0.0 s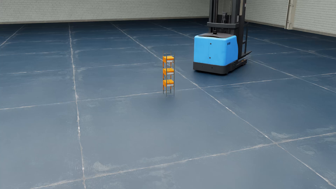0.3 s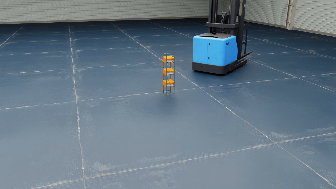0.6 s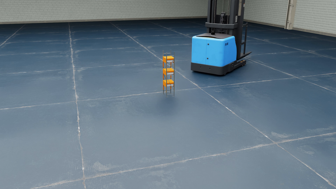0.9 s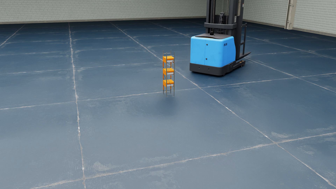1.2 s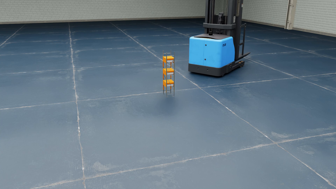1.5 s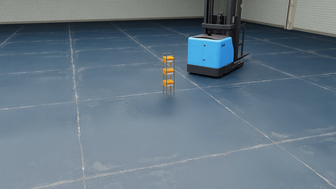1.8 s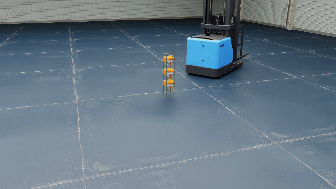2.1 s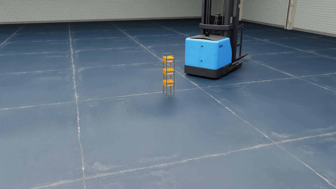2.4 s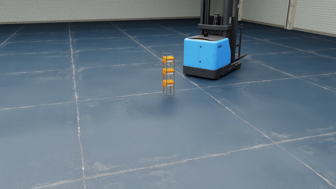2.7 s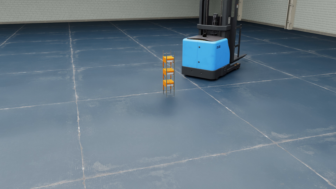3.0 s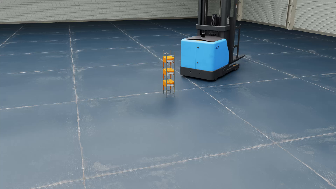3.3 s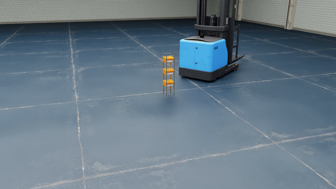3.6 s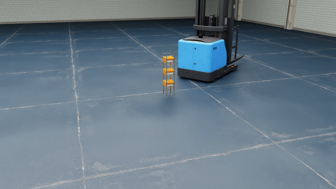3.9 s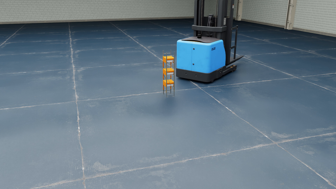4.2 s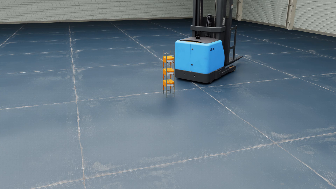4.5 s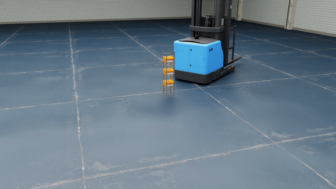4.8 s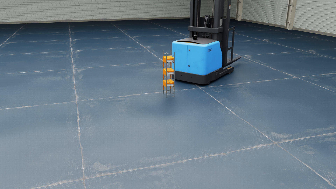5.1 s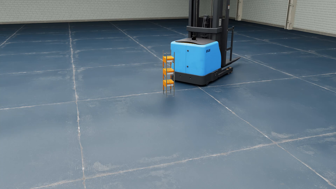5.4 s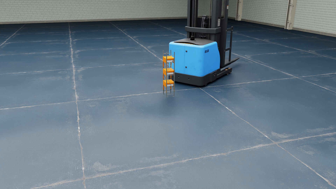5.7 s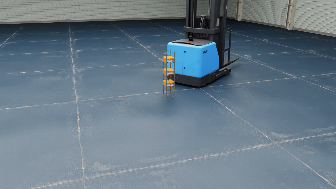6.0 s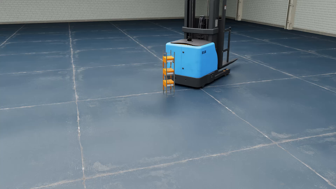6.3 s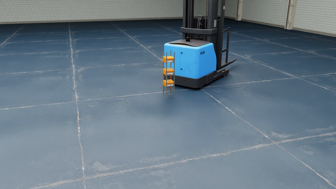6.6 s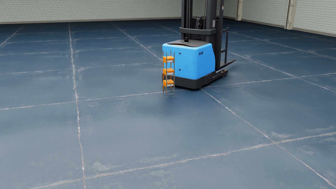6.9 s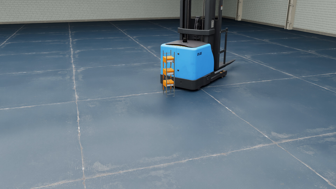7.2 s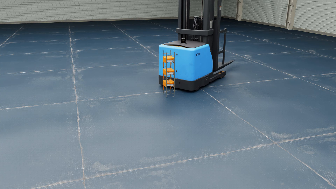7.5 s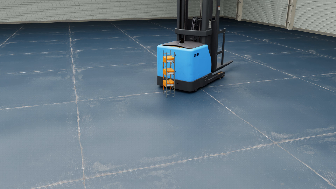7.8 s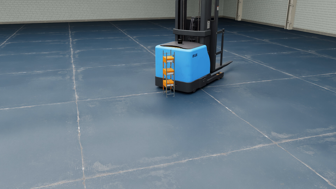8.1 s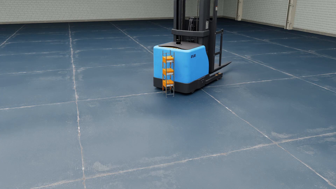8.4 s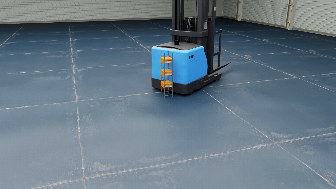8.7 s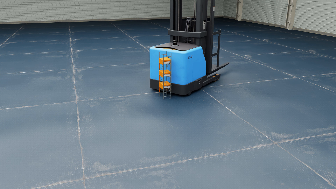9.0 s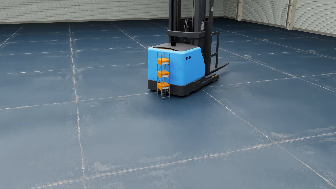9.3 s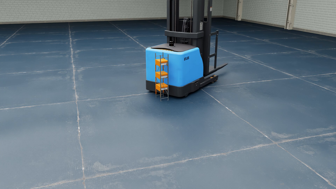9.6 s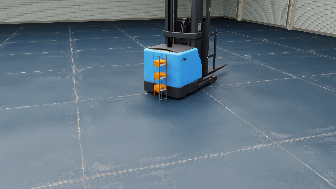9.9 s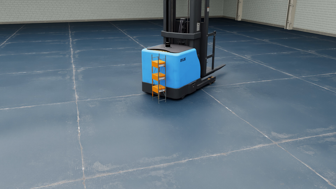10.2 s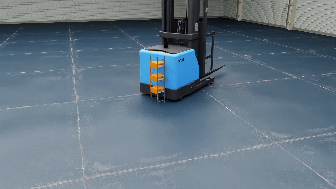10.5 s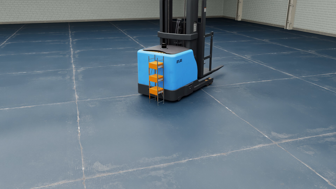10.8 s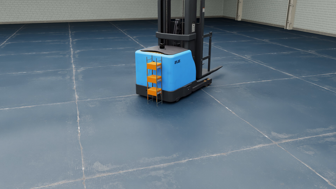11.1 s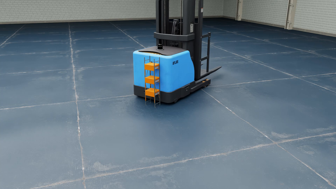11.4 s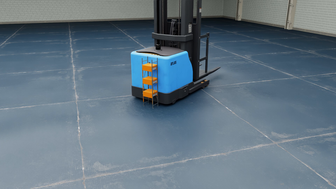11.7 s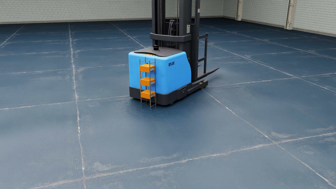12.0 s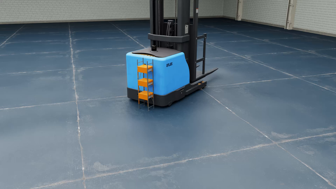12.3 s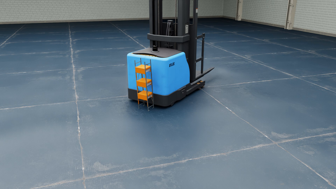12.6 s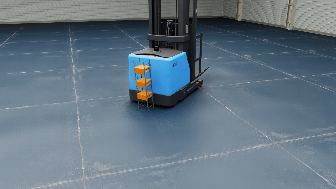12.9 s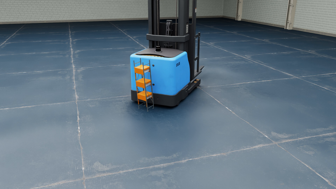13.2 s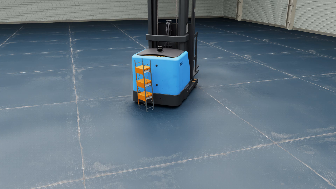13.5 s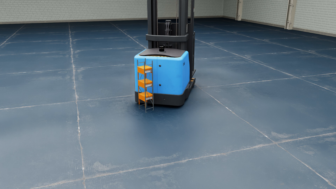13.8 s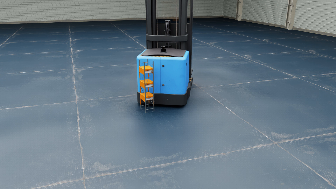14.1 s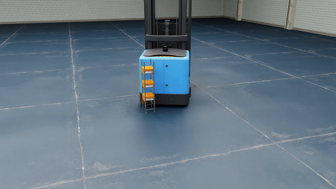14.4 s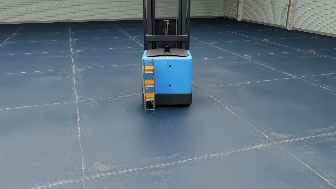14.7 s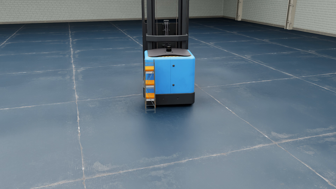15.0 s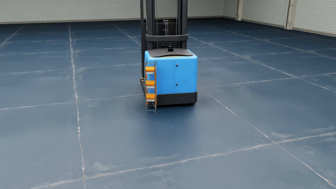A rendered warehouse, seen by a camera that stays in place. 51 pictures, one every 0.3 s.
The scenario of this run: A forklift runs into an object in its way.
